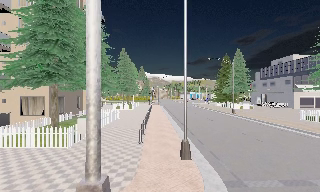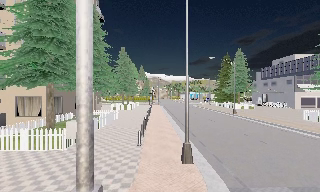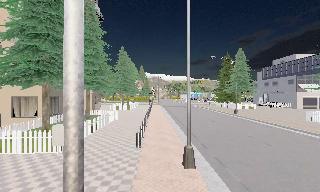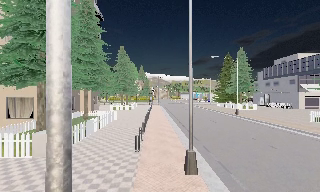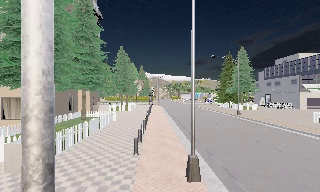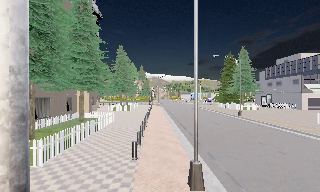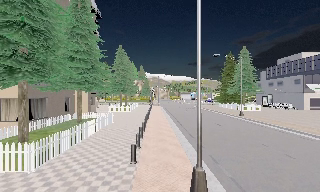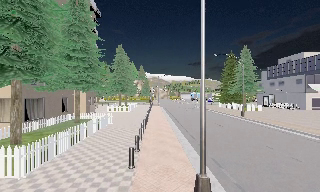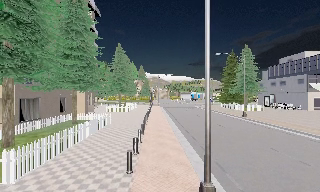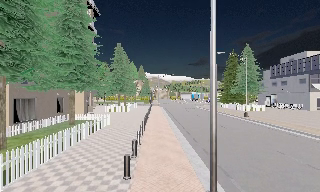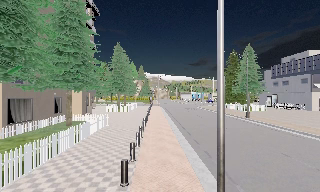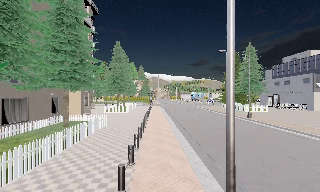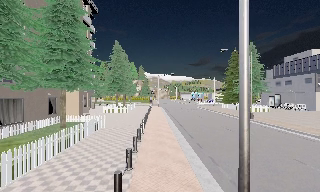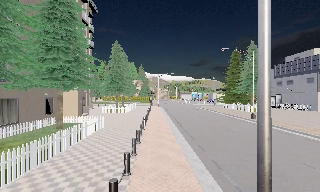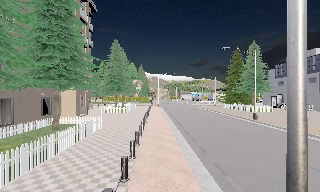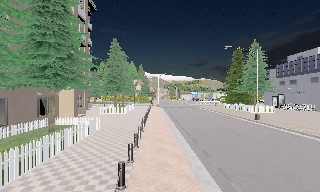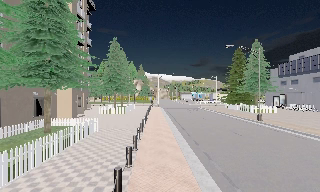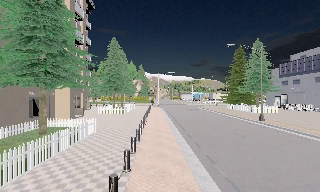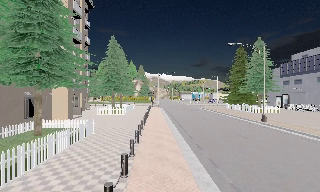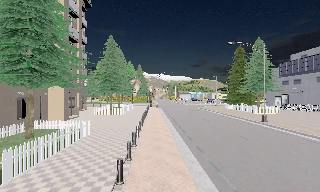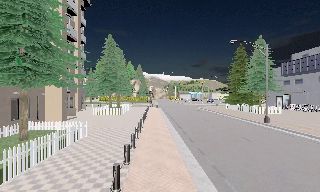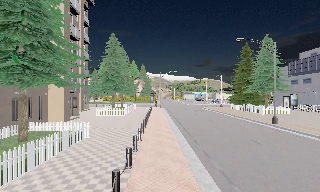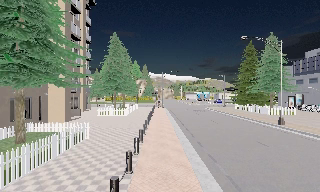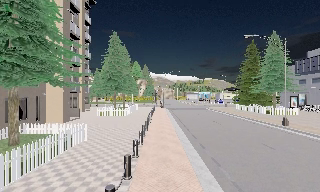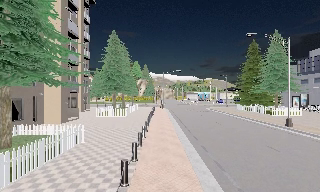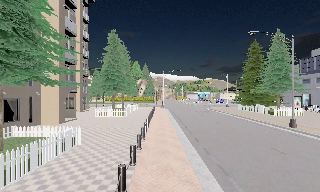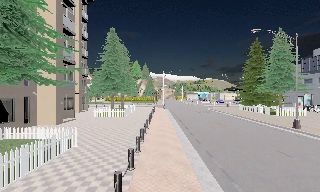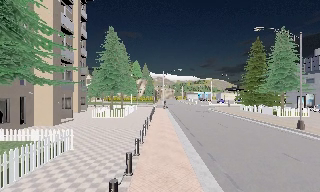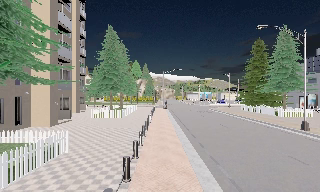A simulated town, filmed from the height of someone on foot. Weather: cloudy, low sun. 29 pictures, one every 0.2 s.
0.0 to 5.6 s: The camera travels forward, about 10 m, so what stands in front looms larger.
The film runs forward here.
